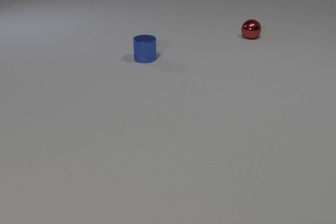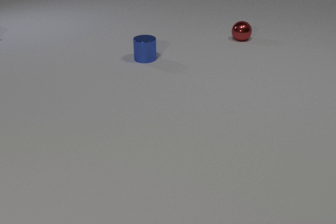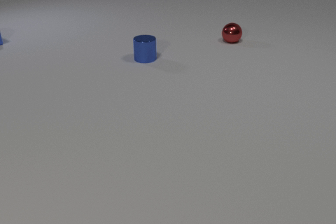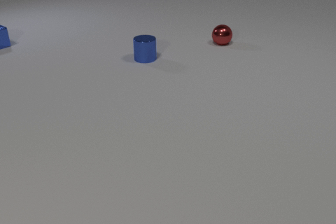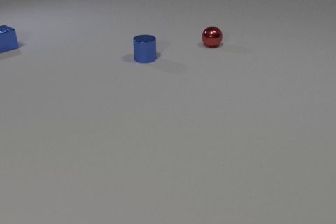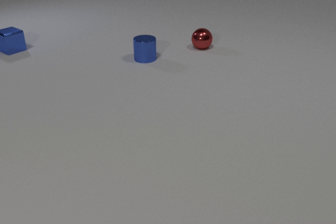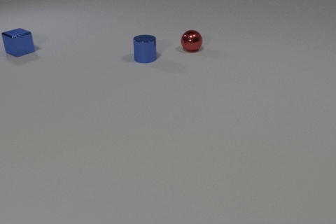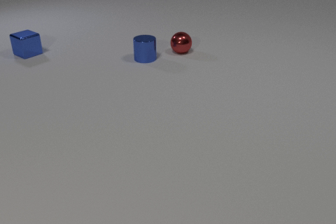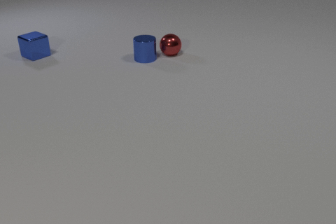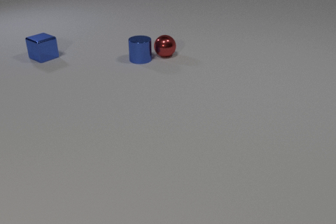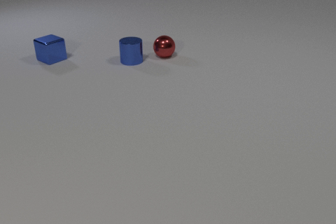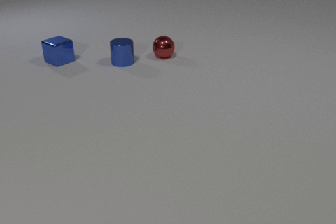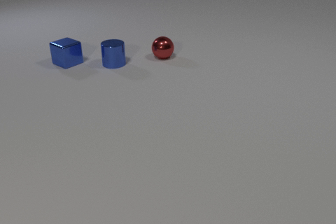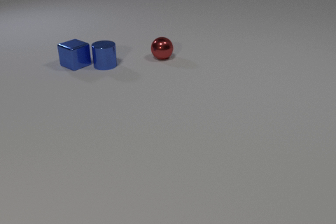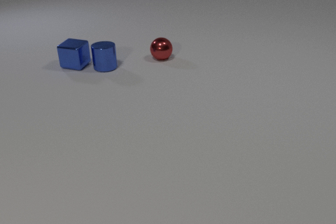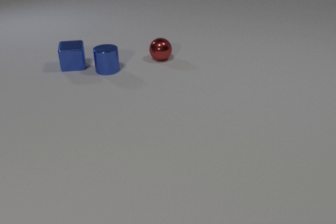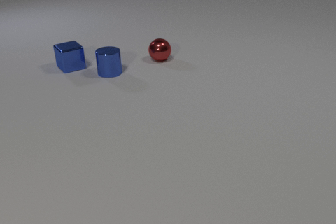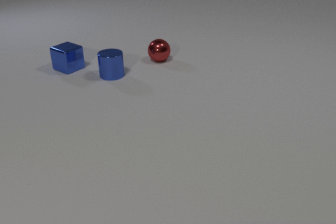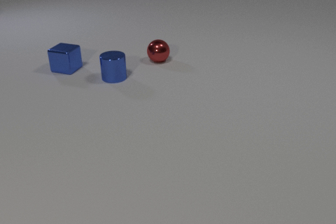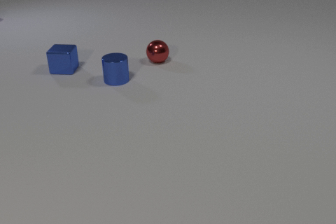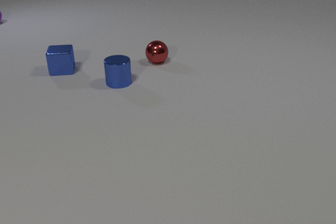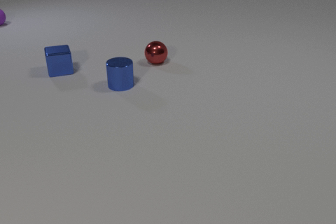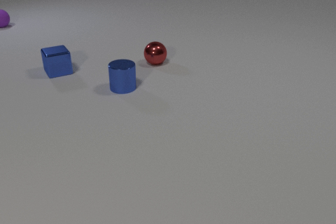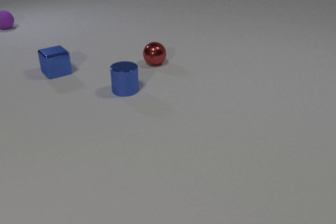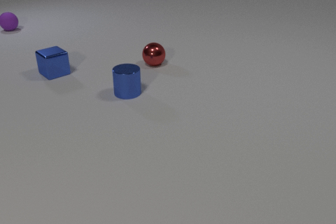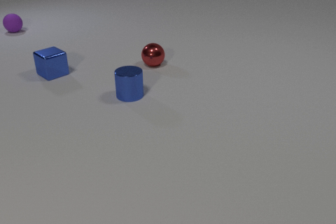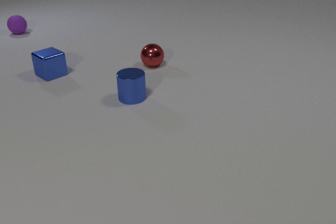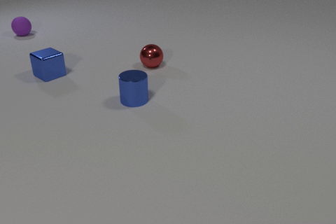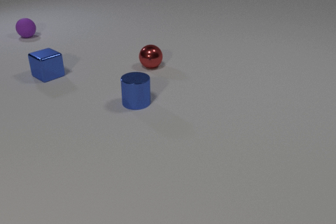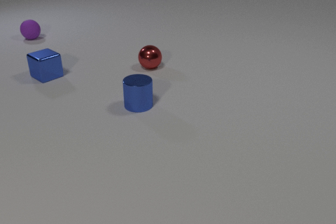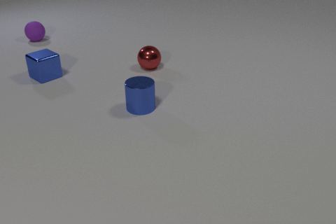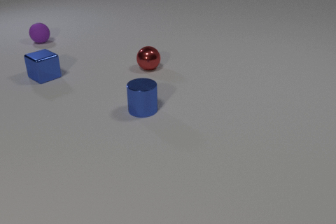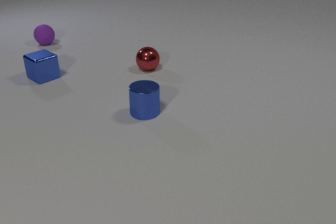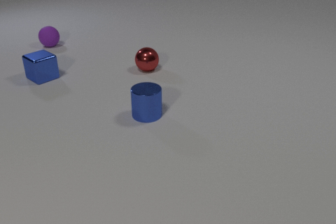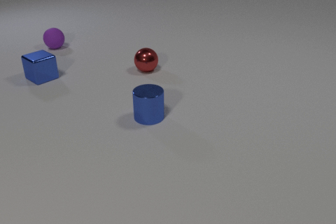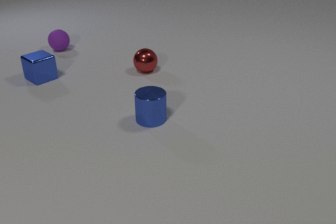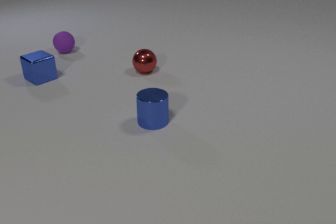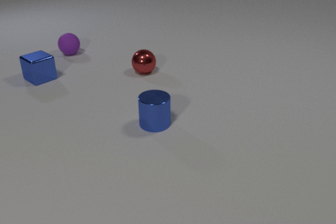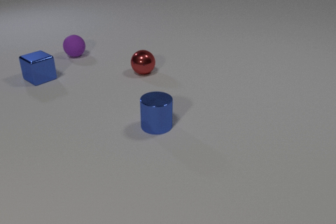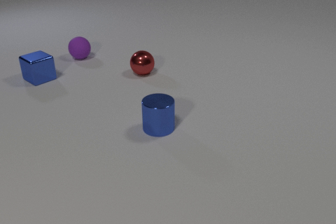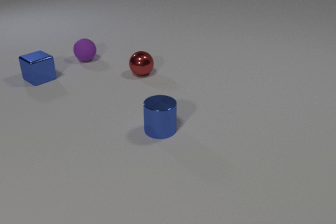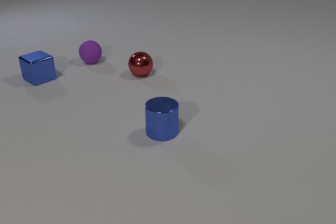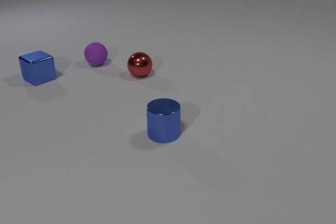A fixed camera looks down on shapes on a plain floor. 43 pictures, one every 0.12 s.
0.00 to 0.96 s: The red metal sphere rolls to the left and toward the camera. The blue metal cube comes in at the left edge, slides toward the camera and to the right.
0.96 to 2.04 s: The red metal sphere rolls toward the camera and to the left. The blue metal cylinder slides toward the camera and to the left. The blue metal cube slides toward the camera and to the right, spins counterclockwise seen from above by about 90 degrees, its near face sliding to the right. The red metal sphere and the blue metal cylinder collide. The blue metal cylinder and the blue metal cube collide.
2.04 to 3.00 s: The red metal sphere rolls toward the camera and to the left. The blue metal cylinder slides toward the camera. The purple rubber sphere comes in at the left edge, rolls toward the camera and to the right. The blue metal cube slides to the left and toward the camera, spins so that its near face slides to the right, counterclockwise seen from above.
3.00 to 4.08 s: The red metal sphere rolls toward the camera and to the left. The blue metal cylinder slides toward the camera and to the right. The purple rubber sphere rolls toward the camera and to the right. The blue metal cube slides to the left and toward the camera.
4.08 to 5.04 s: The red metal sphere rolls toward the camera and to the left. The blue metal cylinder slides toward the camera and to the right. The purple rubber sphere rolls toward the camera and to the right.
What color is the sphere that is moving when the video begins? red.
How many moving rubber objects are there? 1.
What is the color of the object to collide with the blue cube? blue.
